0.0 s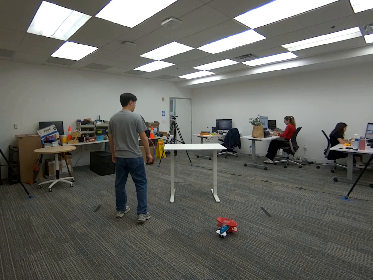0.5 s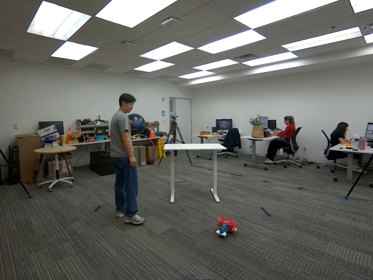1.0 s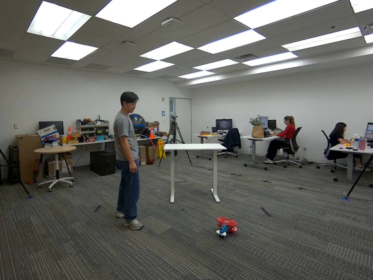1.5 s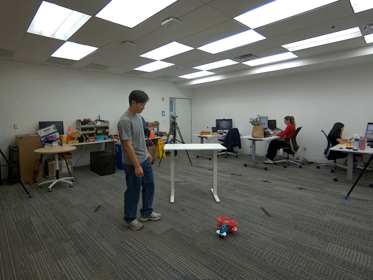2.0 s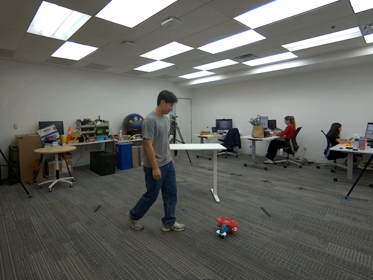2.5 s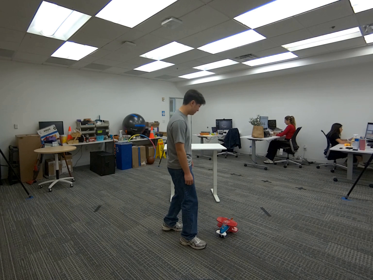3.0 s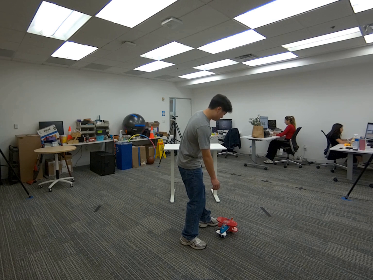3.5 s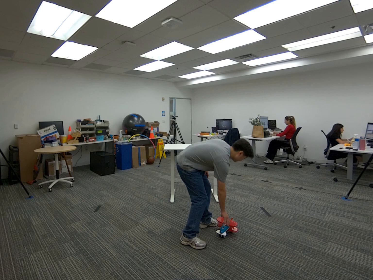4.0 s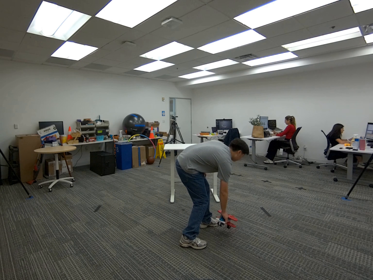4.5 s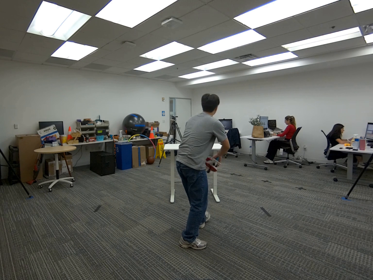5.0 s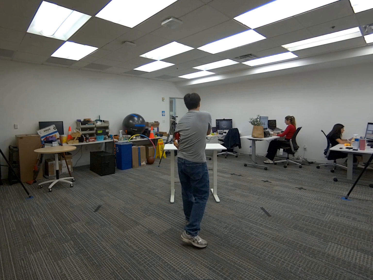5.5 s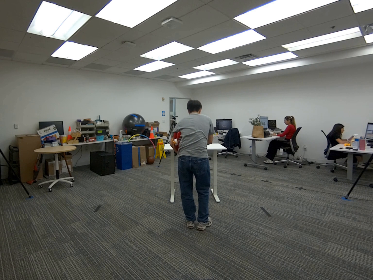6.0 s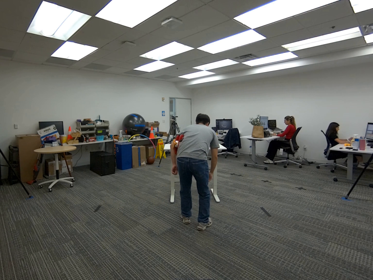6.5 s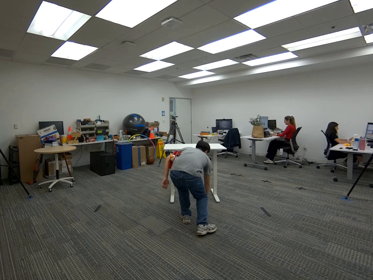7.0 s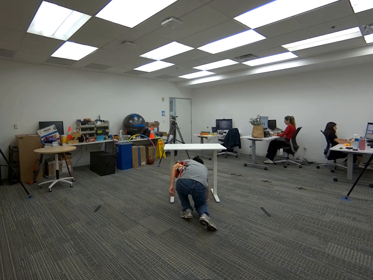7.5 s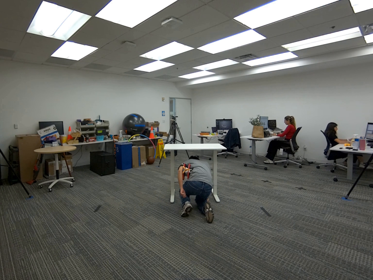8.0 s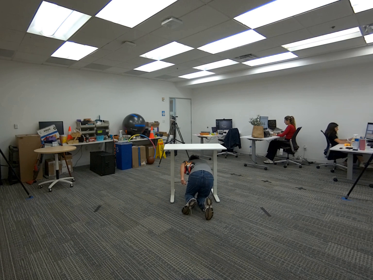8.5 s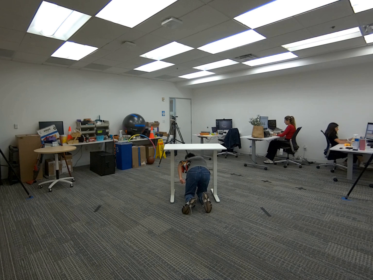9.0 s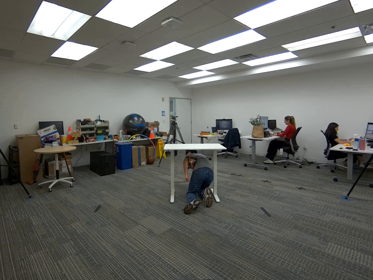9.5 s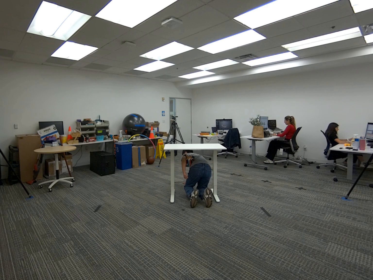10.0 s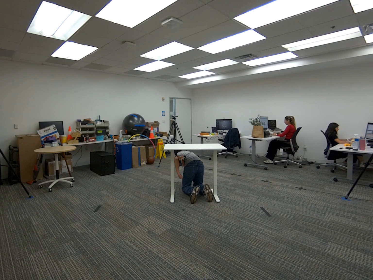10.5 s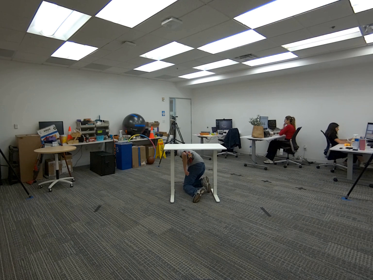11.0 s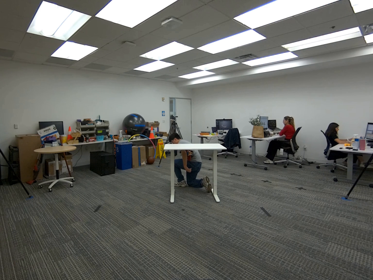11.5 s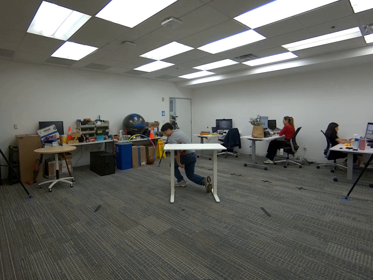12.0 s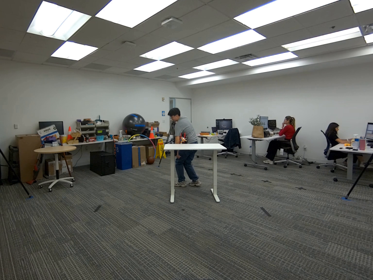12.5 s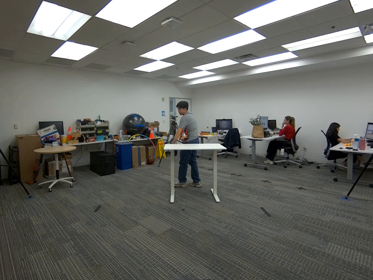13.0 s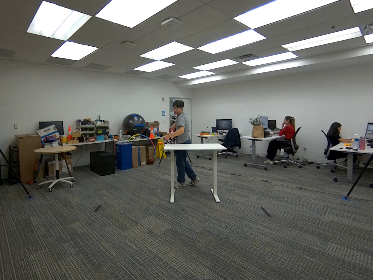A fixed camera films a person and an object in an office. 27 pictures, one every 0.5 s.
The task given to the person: Walk to the airplane on the ground, pick it up with your right hand, tuck it under your left arm, and crawl under and through the desk. Place the airplane back on the ground.
